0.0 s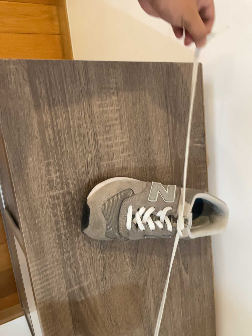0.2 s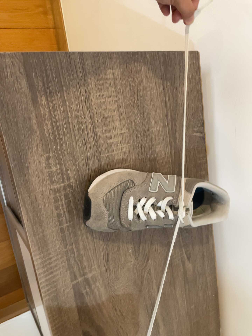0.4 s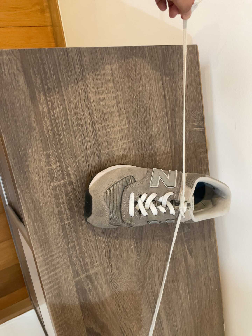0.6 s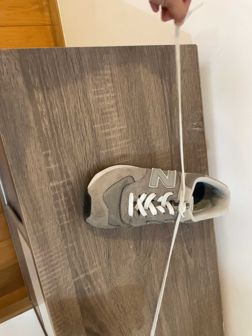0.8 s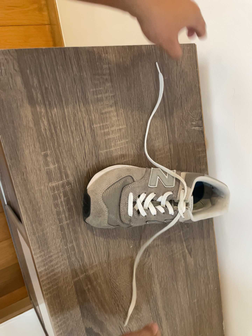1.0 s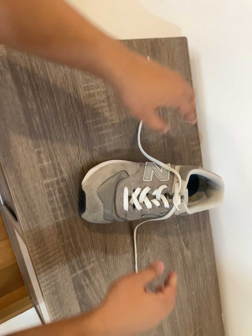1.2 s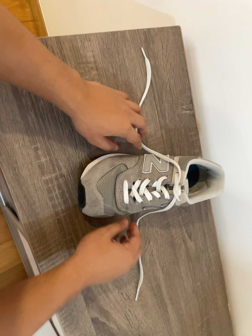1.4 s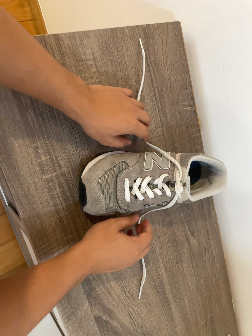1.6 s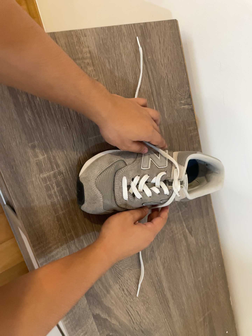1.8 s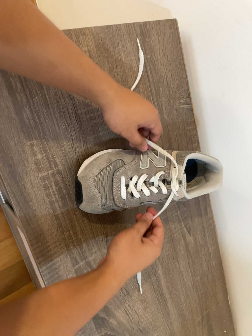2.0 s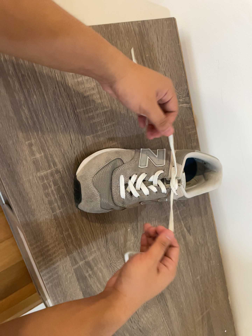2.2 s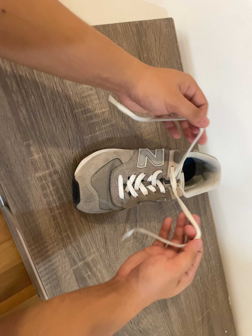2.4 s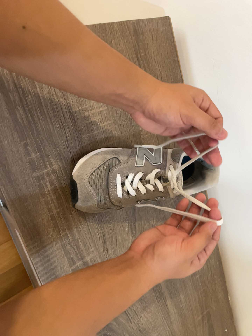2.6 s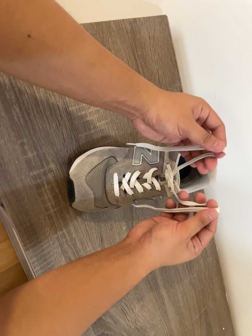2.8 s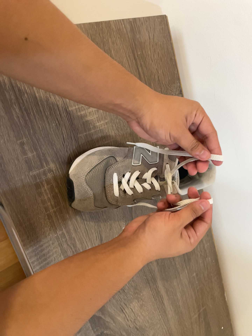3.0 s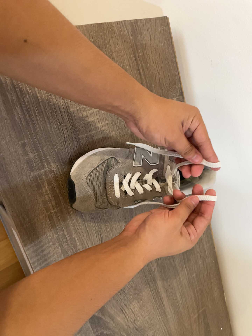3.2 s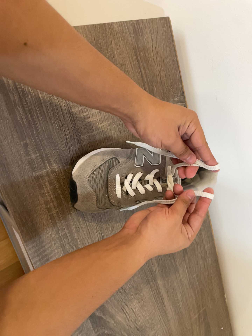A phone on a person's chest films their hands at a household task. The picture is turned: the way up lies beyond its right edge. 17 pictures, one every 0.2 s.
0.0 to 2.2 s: The camera rolls about its line of sight by about 10 degrees, and the scene rotates counterclockwise.
2.2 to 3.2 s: The camera keeps its place and its aim.
The film runs forward here.
